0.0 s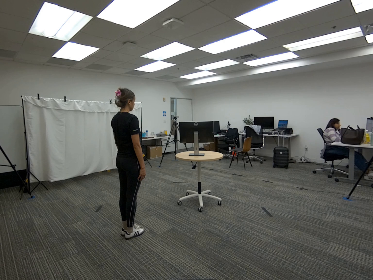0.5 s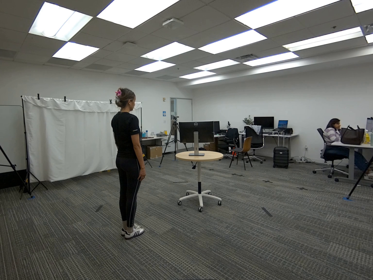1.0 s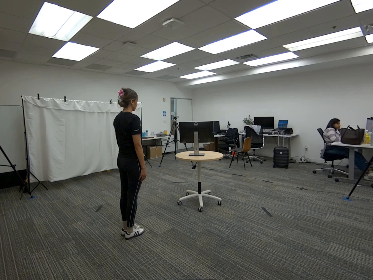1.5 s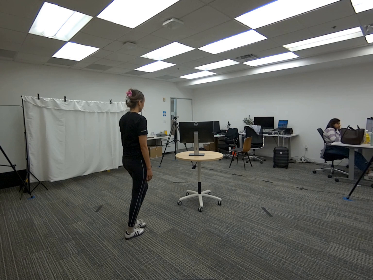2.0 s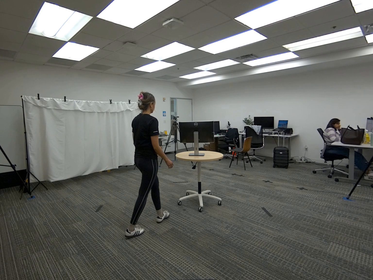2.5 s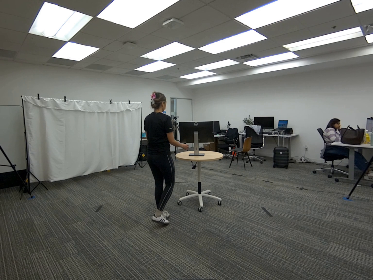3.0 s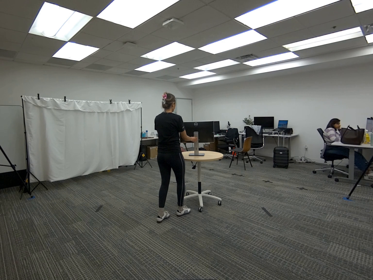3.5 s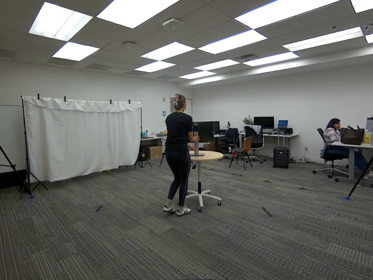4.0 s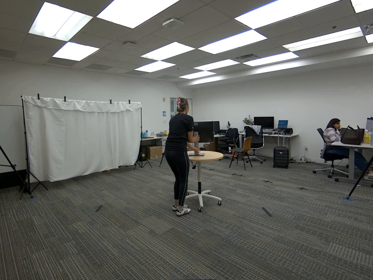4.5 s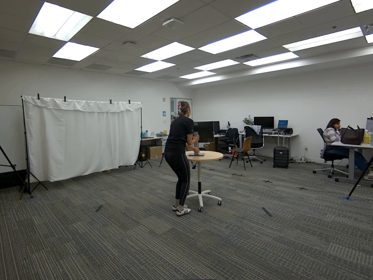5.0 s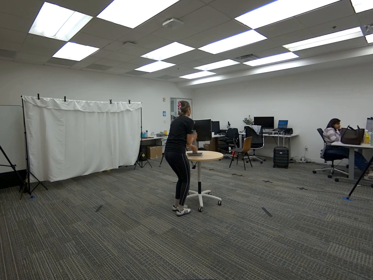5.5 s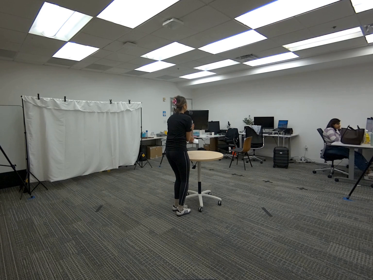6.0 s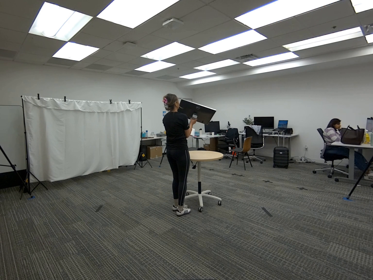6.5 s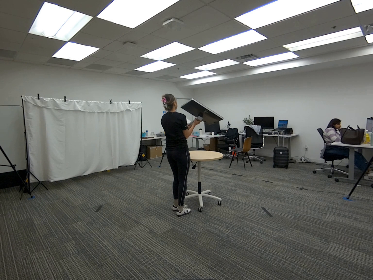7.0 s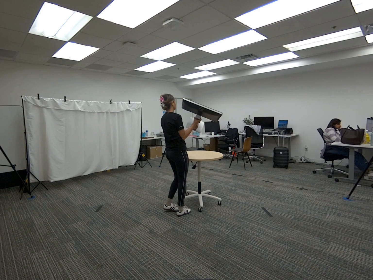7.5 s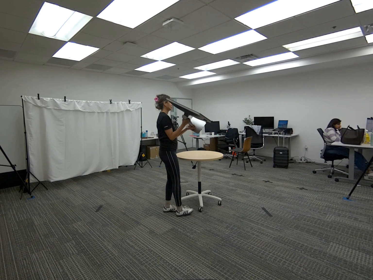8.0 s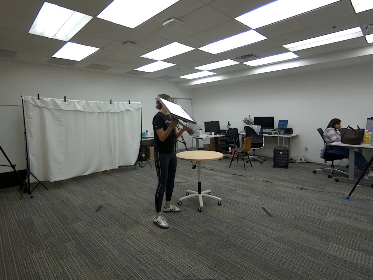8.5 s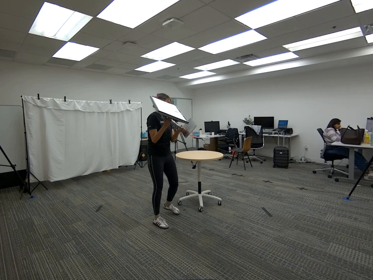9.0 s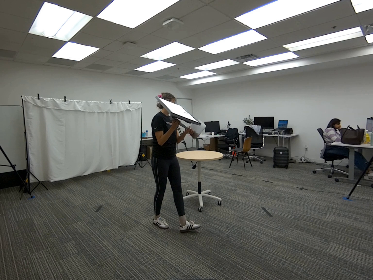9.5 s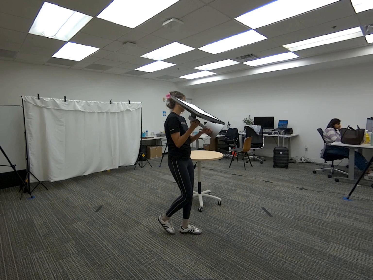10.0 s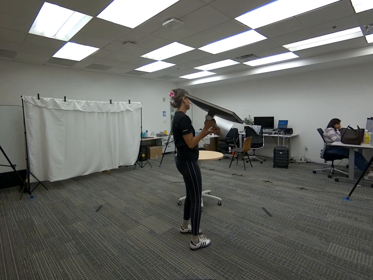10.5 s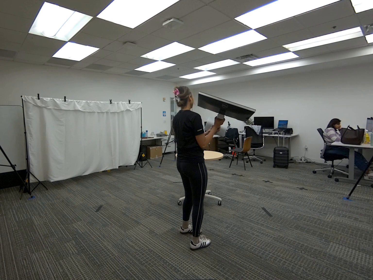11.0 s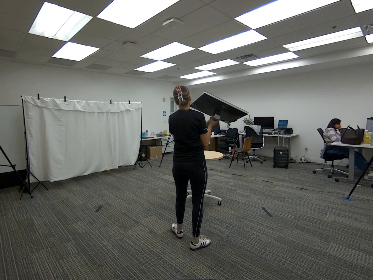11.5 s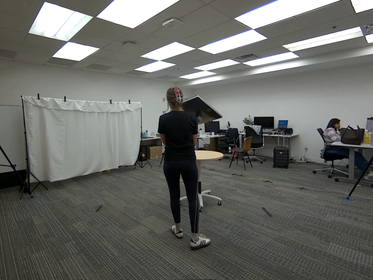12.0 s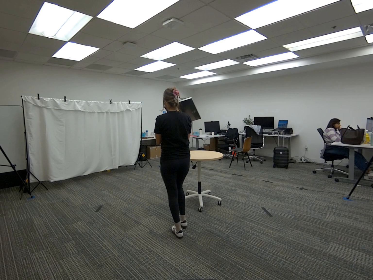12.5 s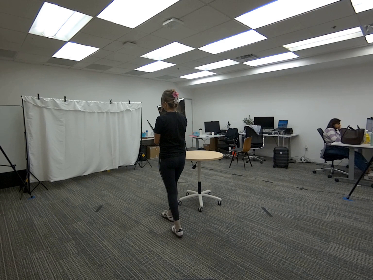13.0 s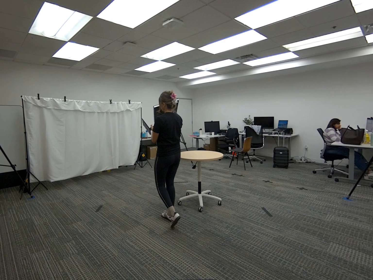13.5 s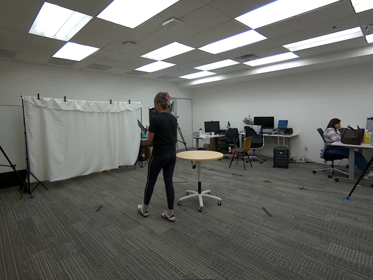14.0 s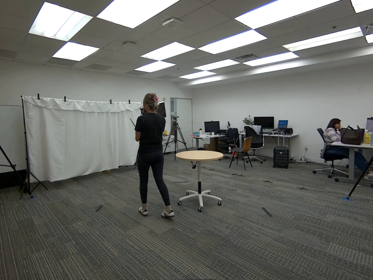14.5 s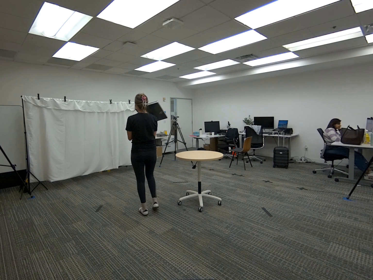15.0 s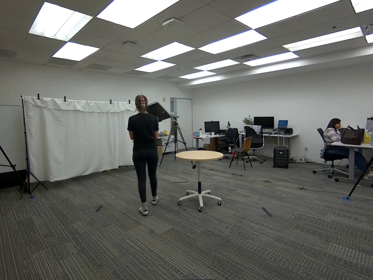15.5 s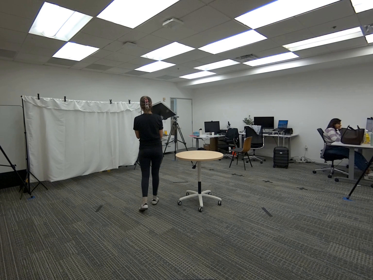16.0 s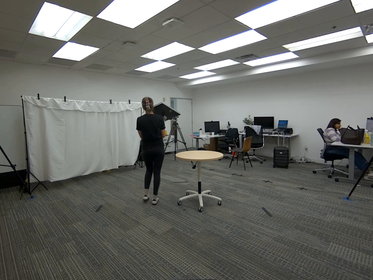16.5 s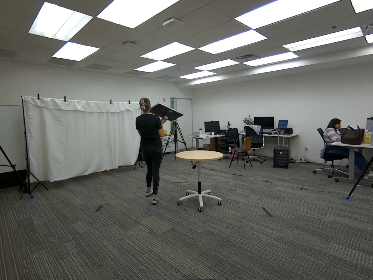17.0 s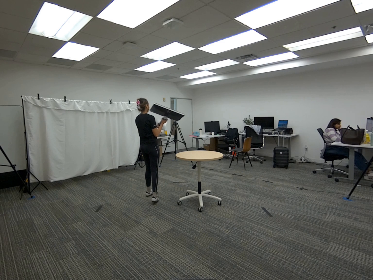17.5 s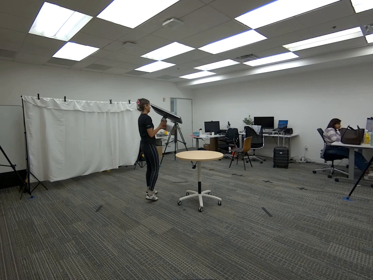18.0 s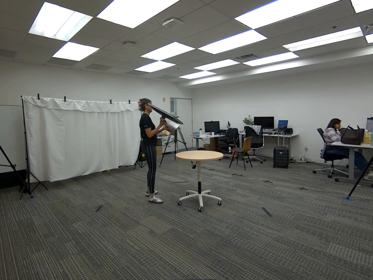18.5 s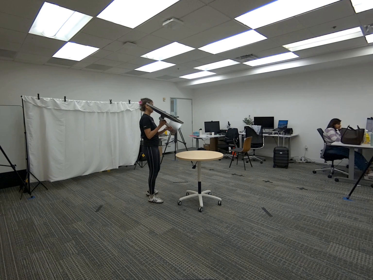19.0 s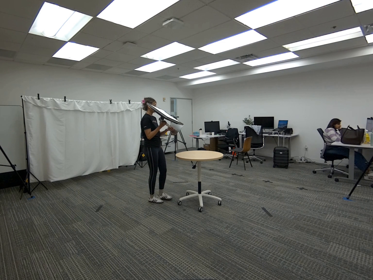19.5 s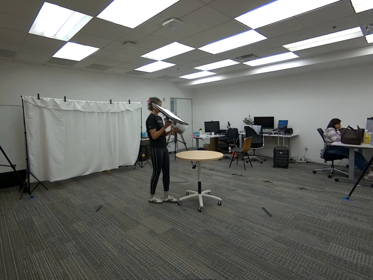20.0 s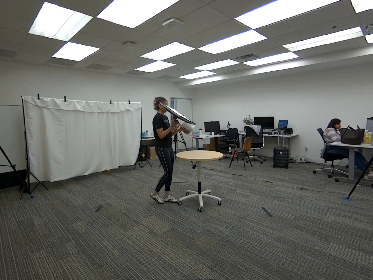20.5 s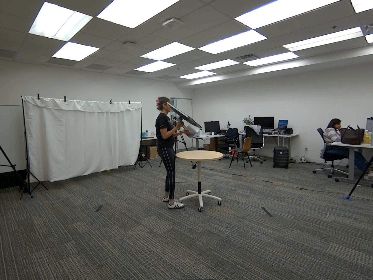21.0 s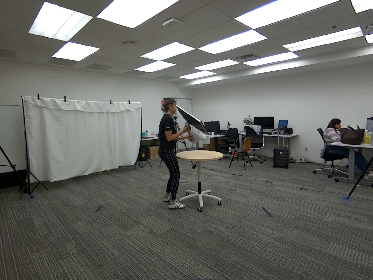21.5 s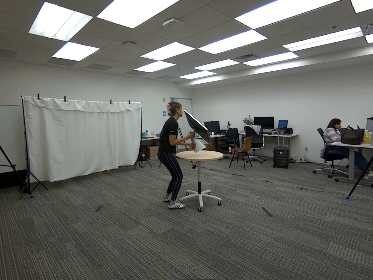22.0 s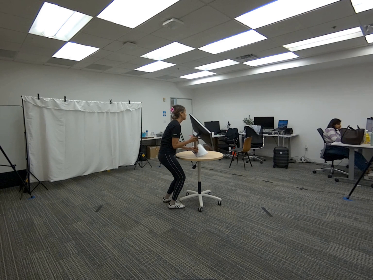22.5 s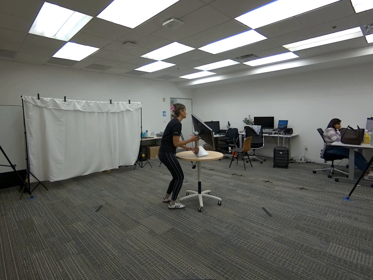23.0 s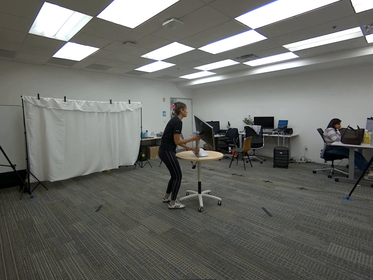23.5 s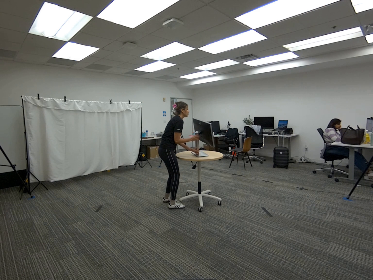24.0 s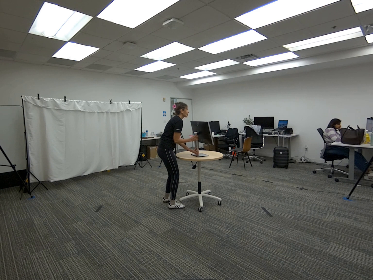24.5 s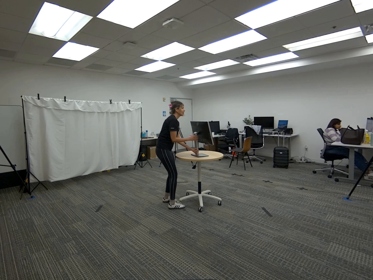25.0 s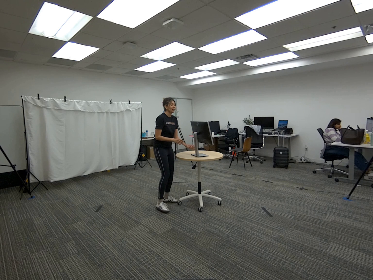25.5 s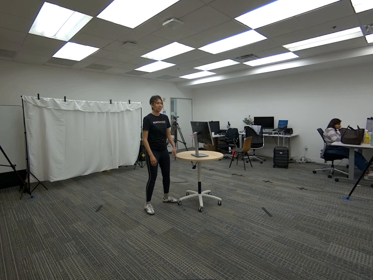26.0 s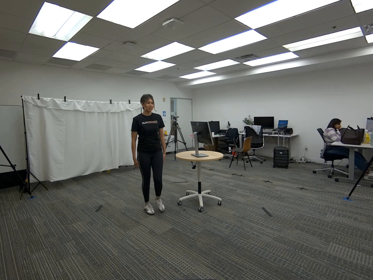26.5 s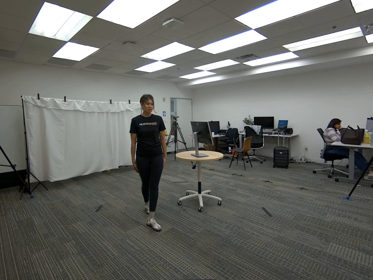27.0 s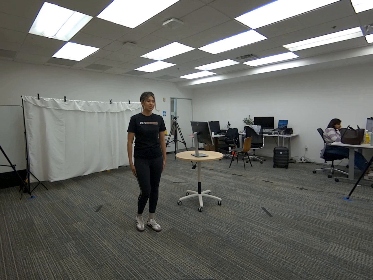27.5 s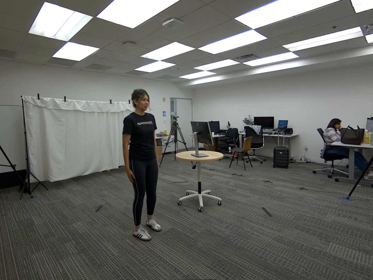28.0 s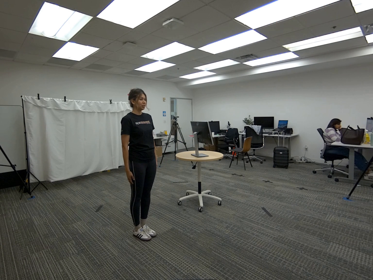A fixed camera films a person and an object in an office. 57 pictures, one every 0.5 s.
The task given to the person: Walk over to the monitor on the round table and pick up the monitor and walk within the bounding area and place the monitor back on the round table.
